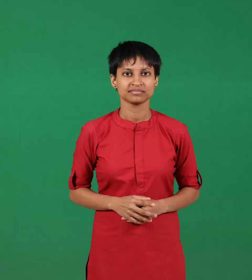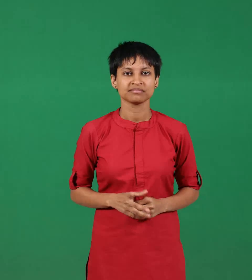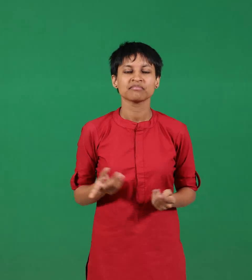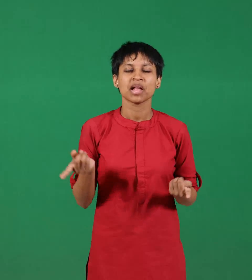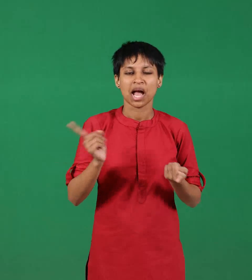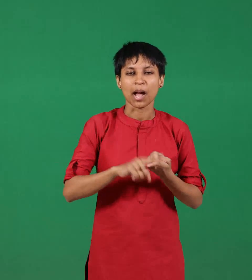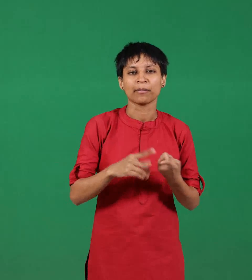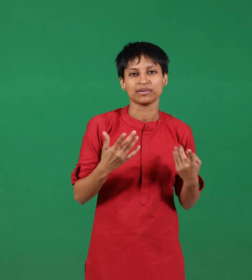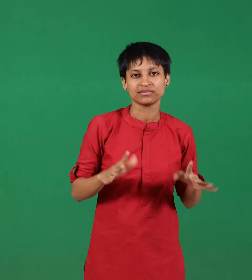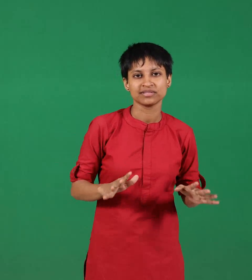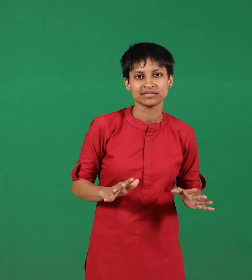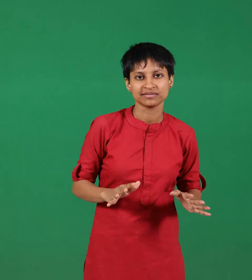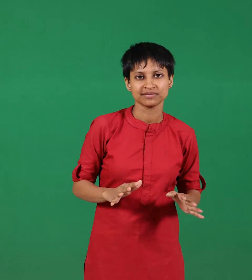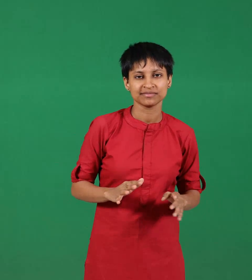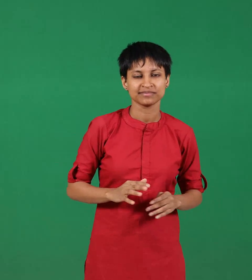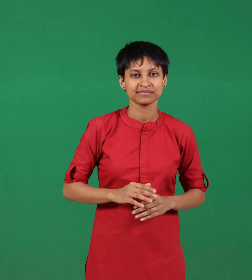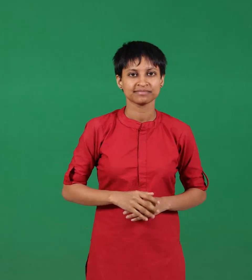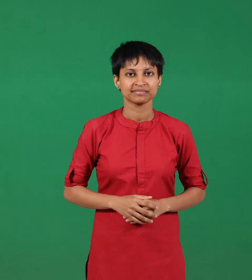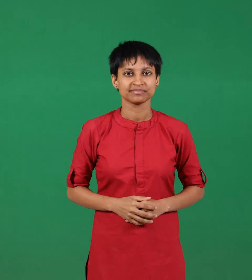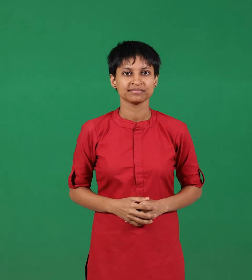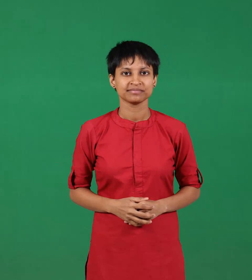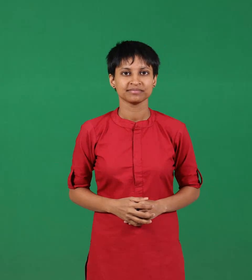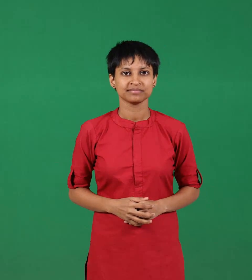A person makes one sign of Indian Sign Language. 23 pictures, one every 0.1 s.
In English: happened
